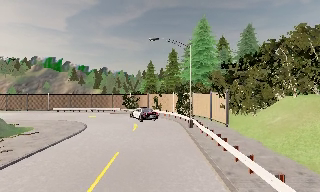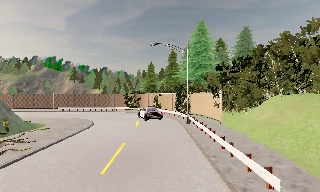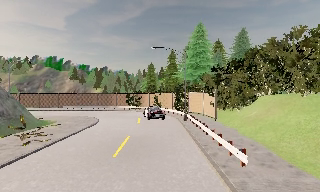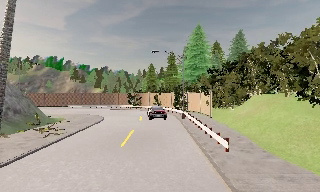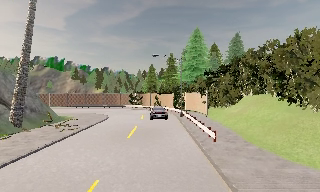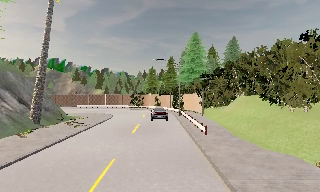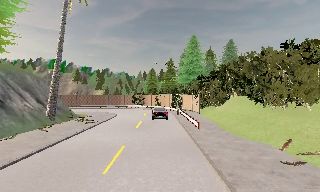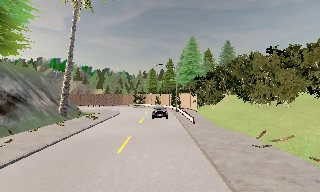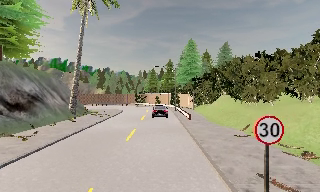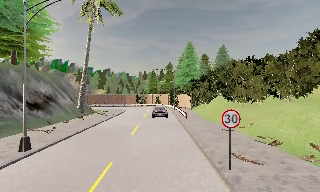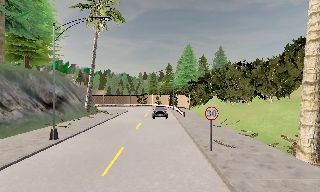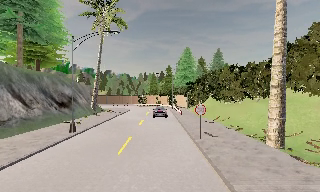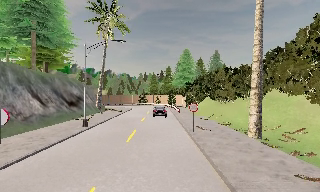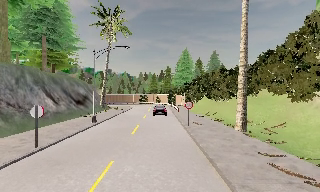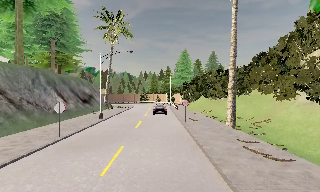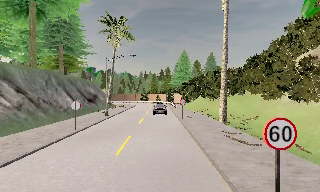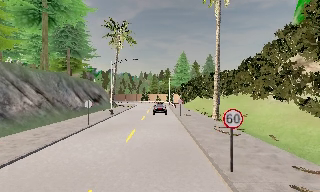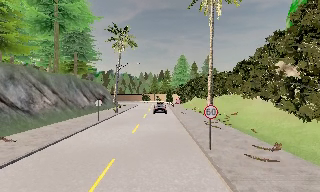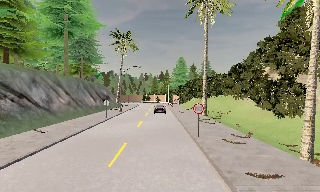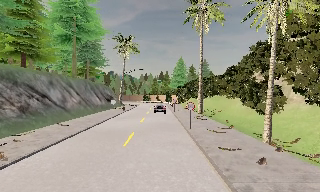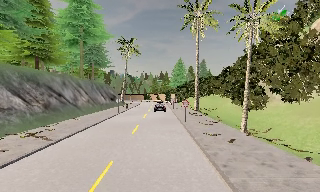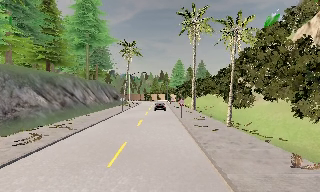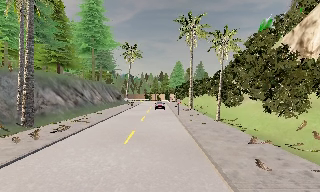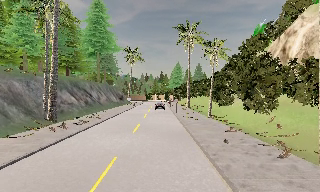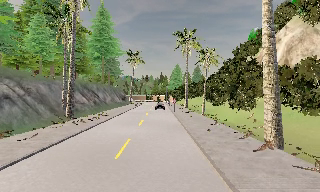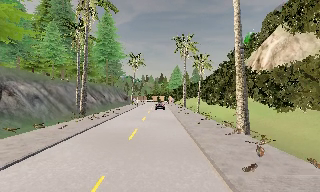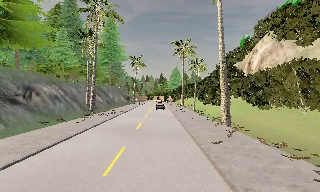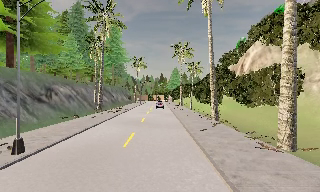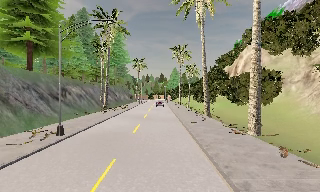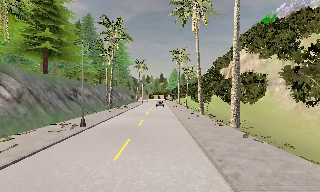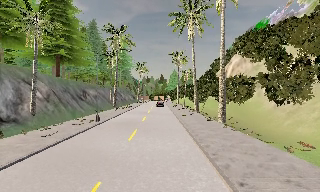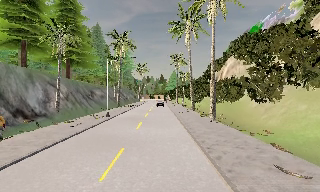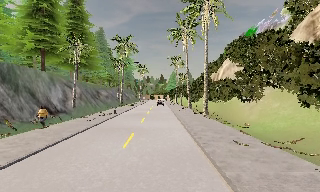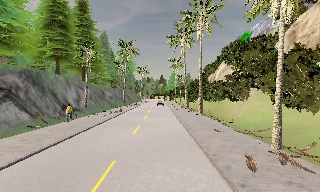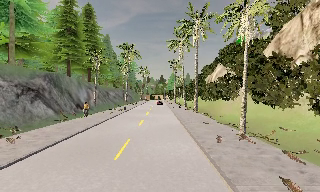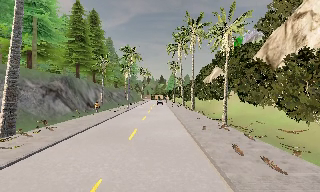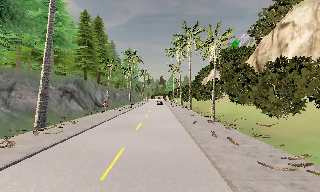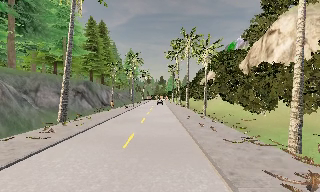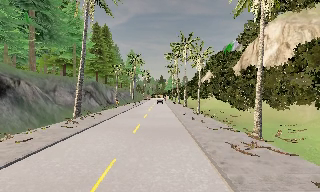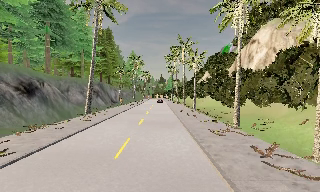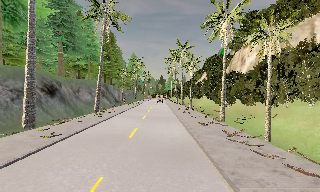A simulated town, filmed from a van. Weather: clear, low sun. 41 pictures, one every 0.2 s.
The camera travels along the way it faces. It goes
backward.
0.0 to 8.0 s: The camera travels backward, about 105 m, so what stands in front gets smaller. It gains speed.
The film runs backward here.
